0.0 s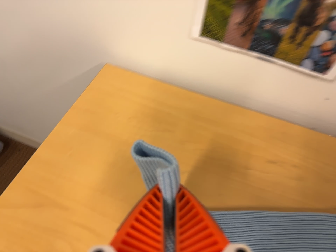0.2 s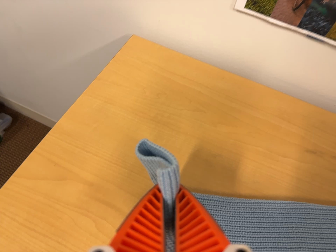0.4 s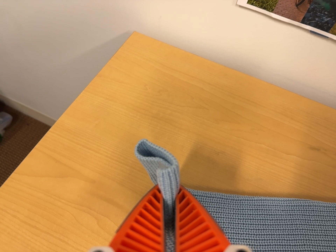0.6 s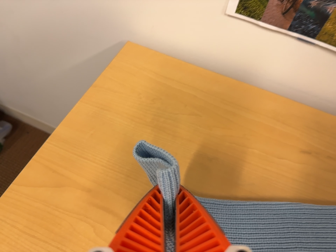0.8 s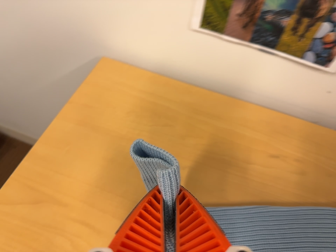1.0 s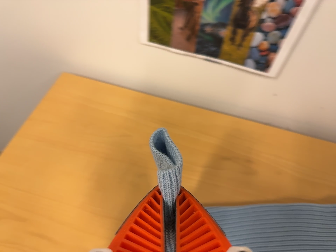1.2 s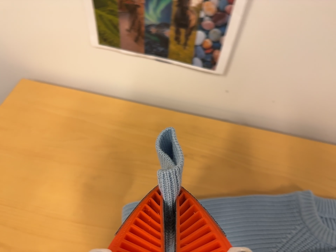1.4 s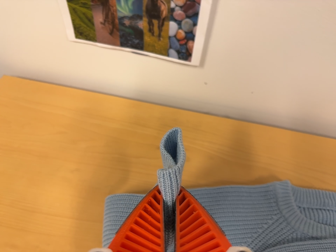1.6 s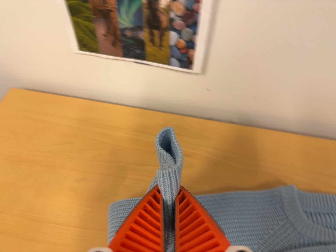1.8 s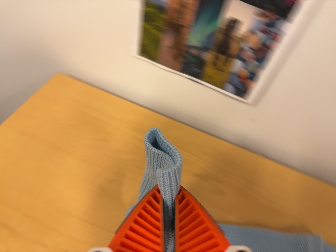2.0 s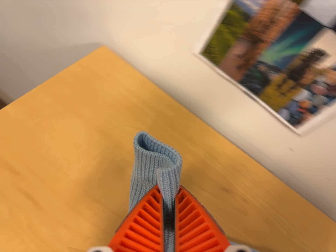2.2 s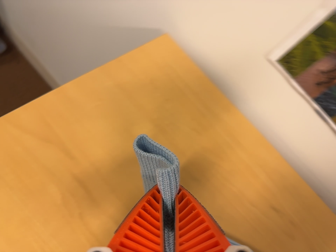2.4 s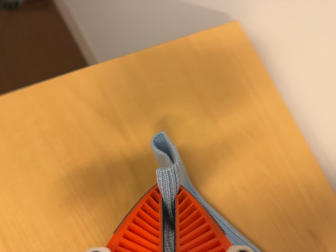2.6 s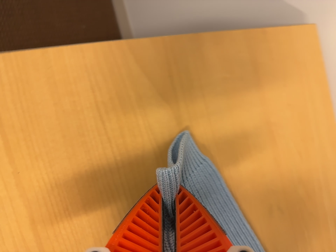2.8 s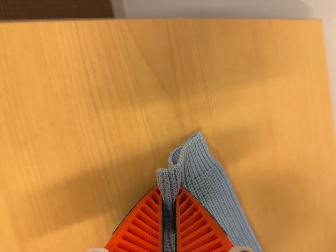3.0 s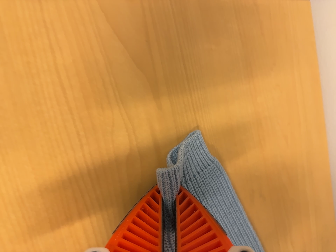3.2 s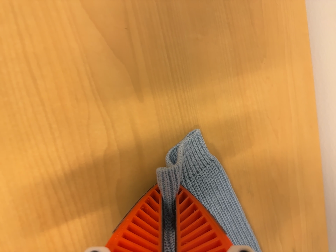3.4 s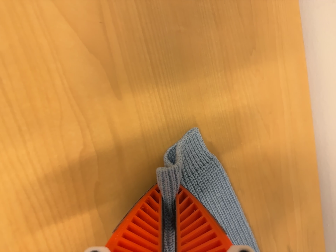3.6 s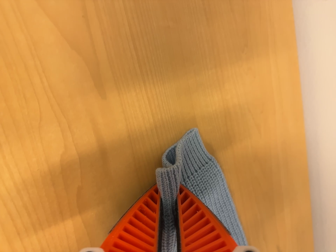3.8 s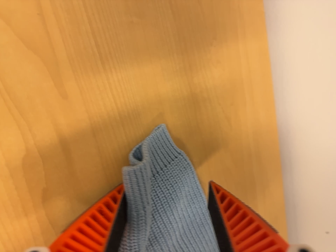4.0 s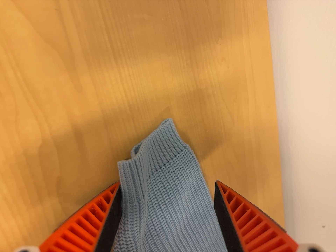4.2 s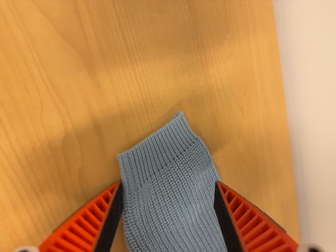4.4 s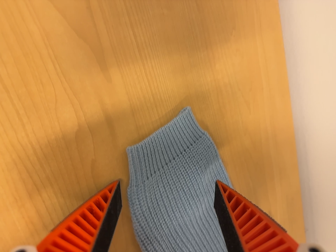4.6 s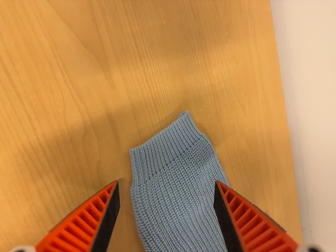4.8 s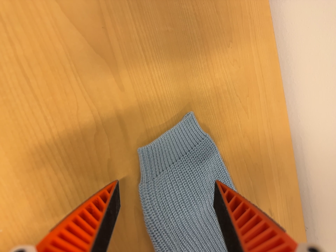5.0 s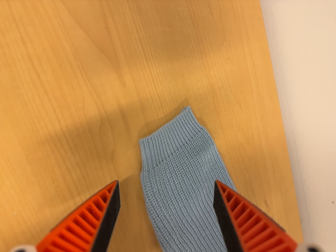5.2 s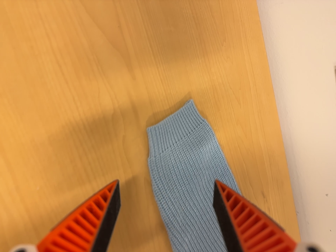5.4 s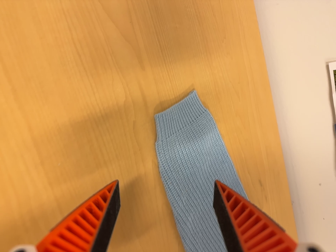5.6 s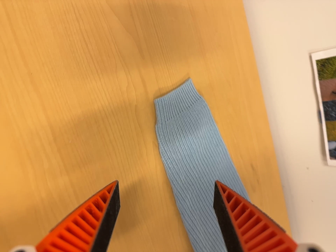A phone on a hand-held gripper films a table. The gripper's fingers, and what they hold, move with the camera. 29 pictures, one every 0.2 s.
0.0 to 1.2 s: The camera travels to its right, about 10 cm, so close, fixed things drift to the left.
1.2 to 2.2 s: The camera travels to its left, about 20 cm, so close, fixed things drift to the right. It rolls about its line of sight by about 35 degrees, and the scene rotates clockwise.
2.2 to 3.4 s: The camera travels forward and to its left, about 16 cm, so what stands in front looms larger. Its aim tips toward the bottom of its view by about 15 degrees, and the scene shifts upward. It rolls about its line of sight by about 30 degrees, and the scene rotates clockwise.
3.4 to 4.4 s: The camera shifts only a little, or ends up much as it began.
4.4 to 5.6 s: The camera travels backward and toward the bottom of its view, about 16 cm, so what stands in front gets smaller.
The film runs backward here.
